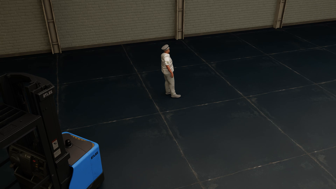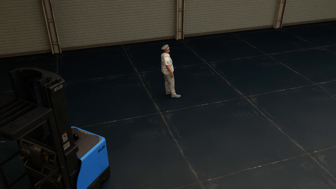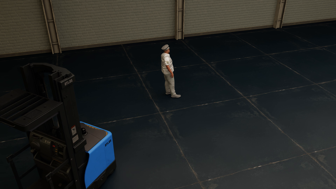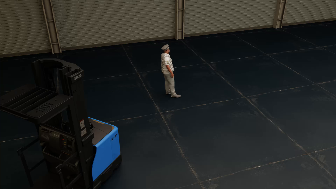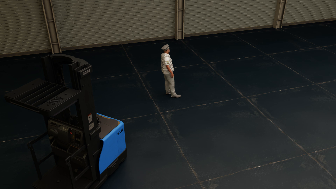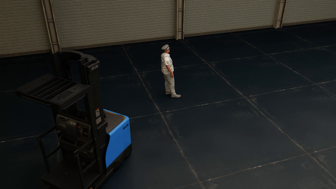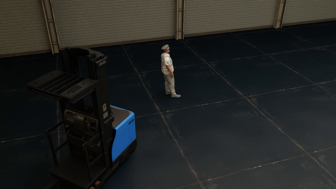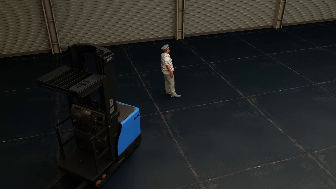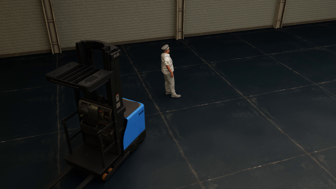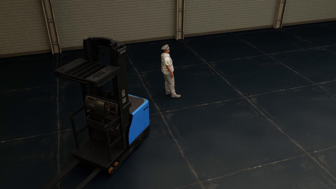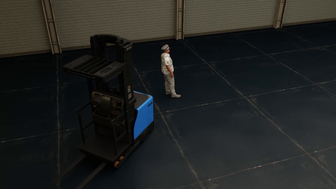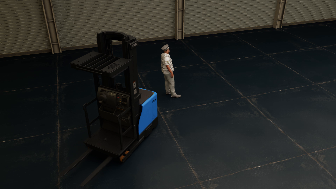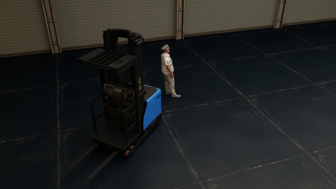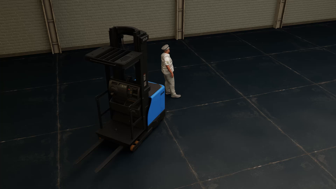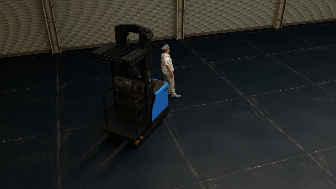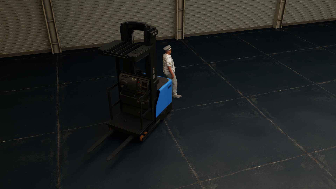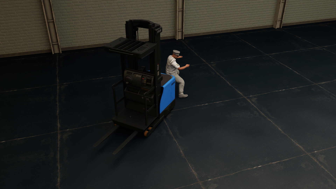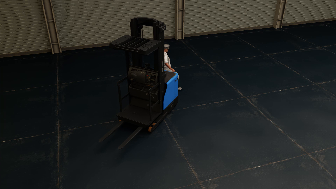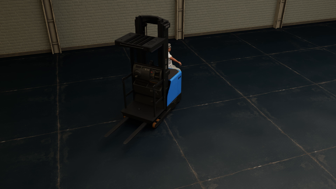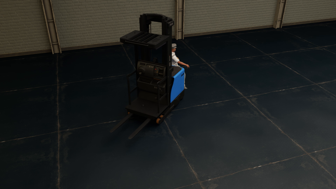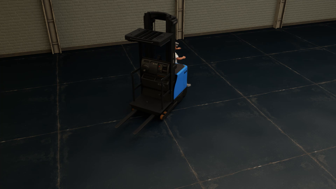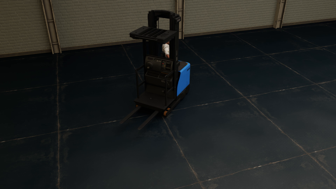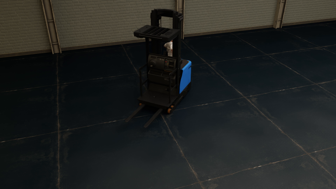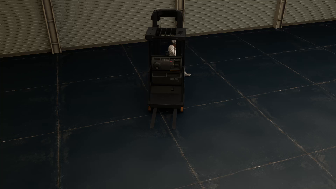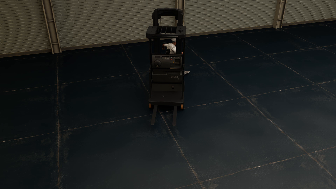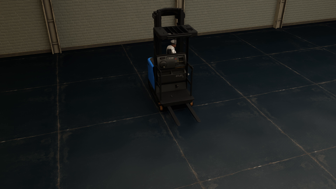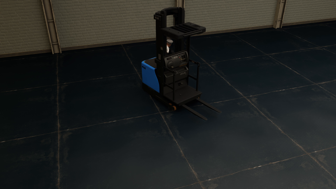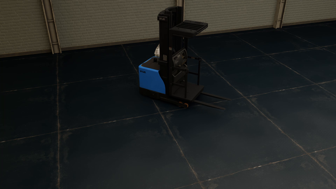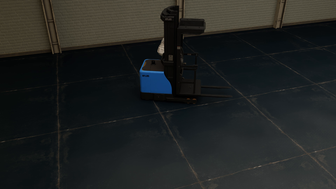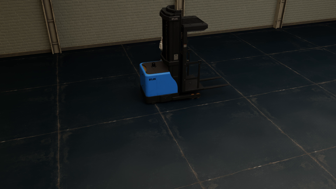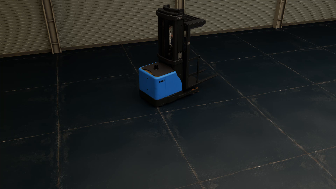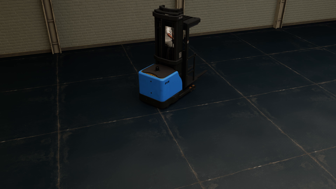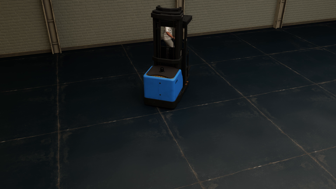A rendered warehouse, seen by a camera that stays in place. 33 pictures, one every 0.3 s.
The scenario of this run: Near miss between a forklift and a person.
